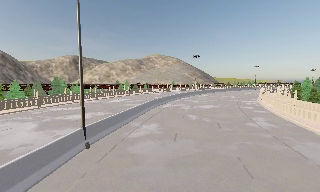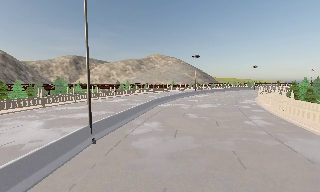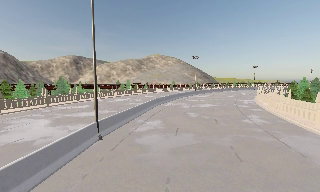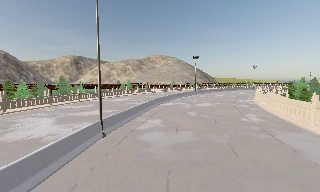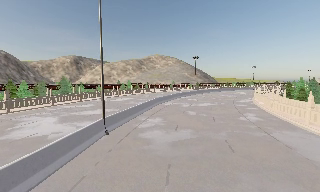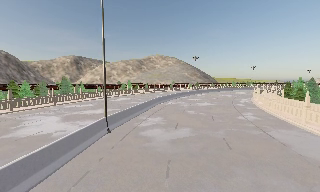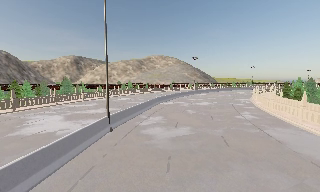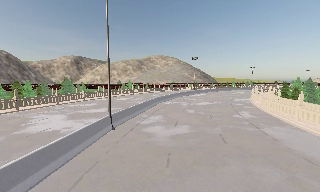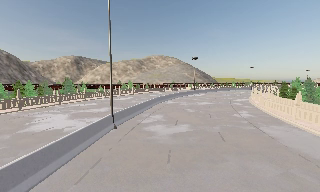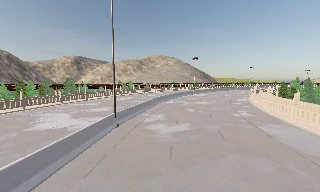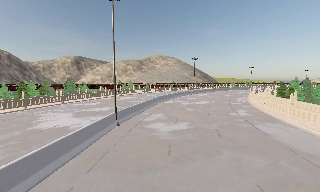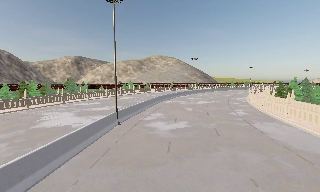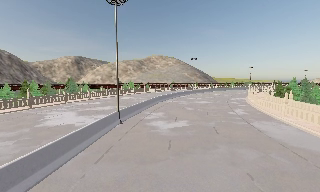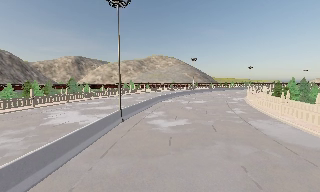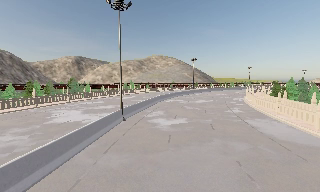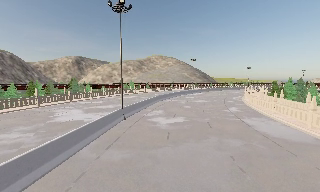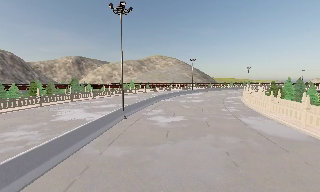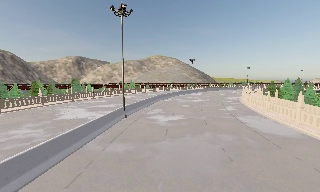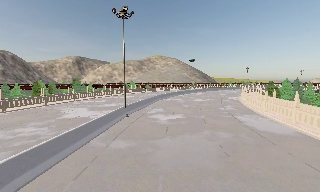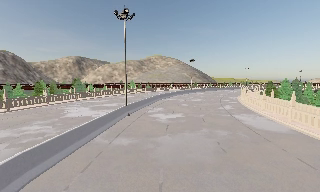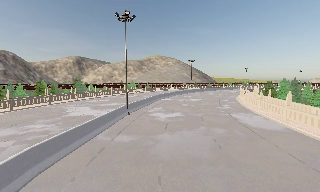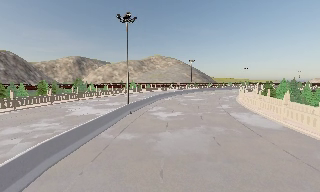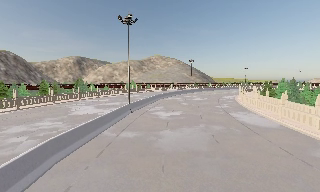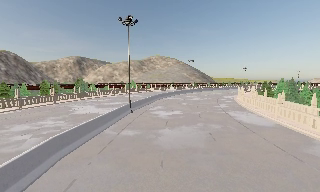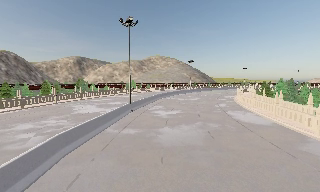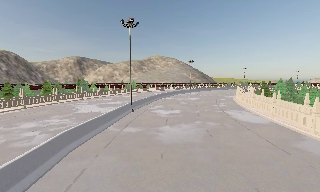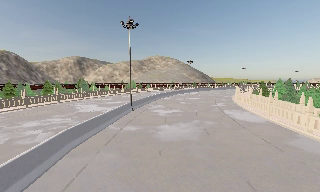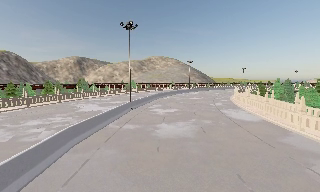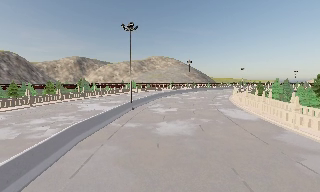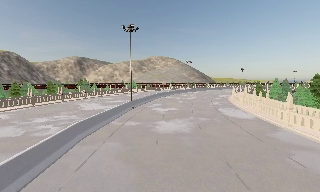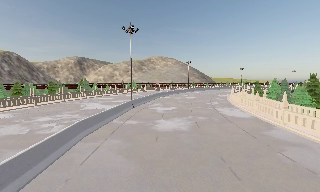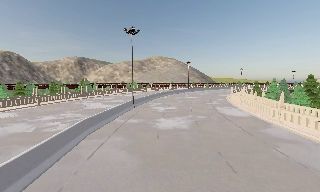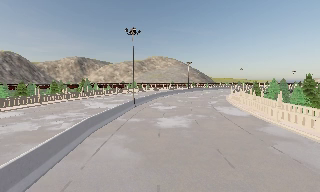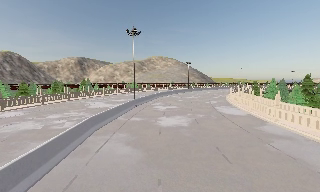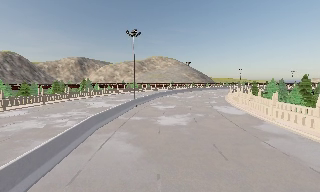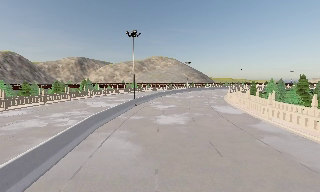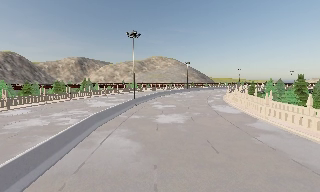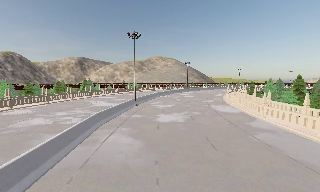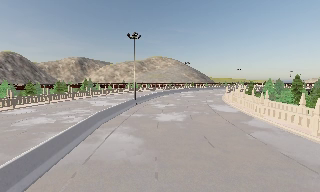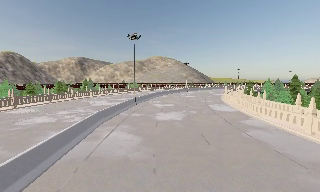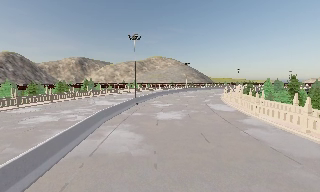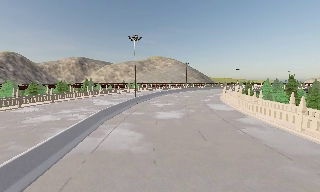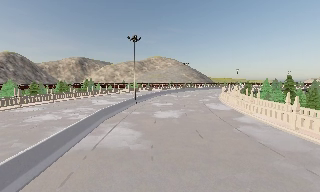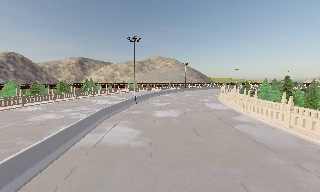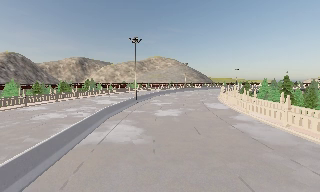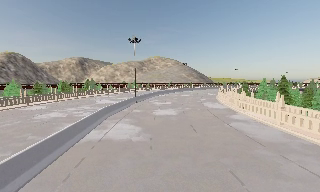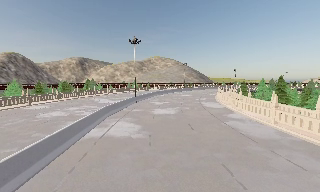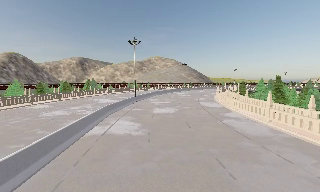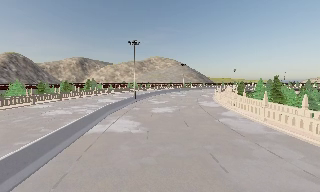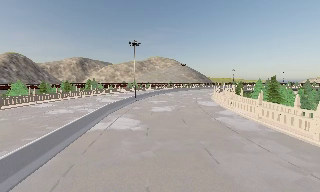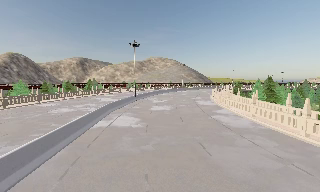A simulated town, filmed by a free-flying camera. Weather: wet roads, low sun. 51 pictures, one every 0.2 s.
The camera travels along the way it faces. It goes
backward.
0.0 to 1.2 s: The camera travels backward, about 3.5 m, so what stands in front gets smaller. It loses speed.
1.2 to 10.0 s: The camera travels backward, about 20 m, so what stands in front gets smaller.
The film runs backward here.
